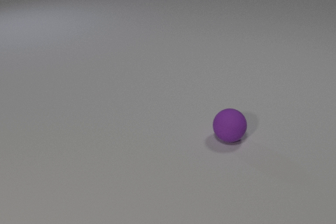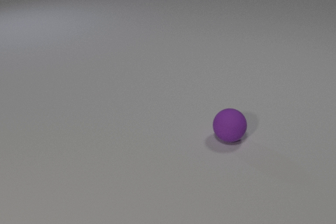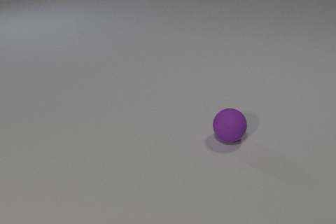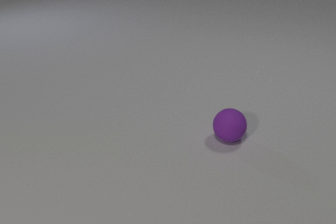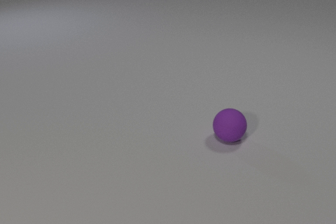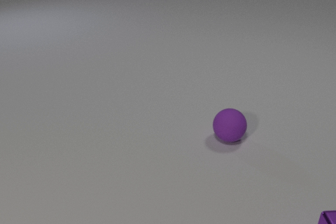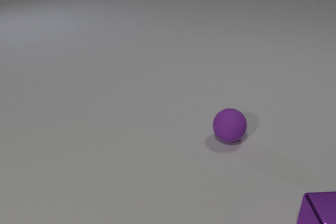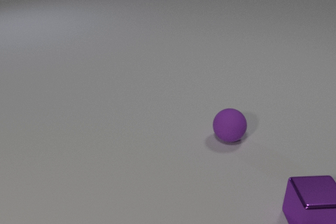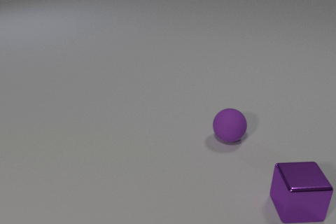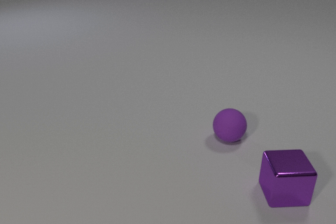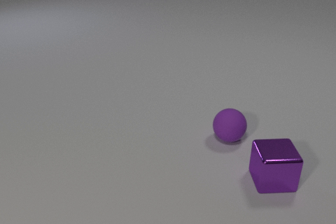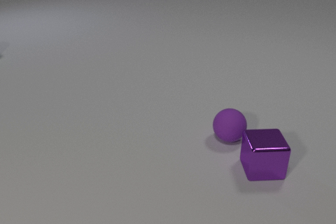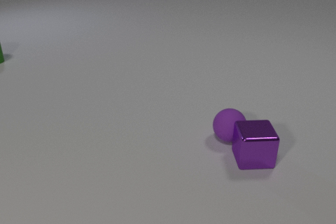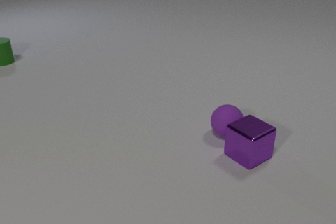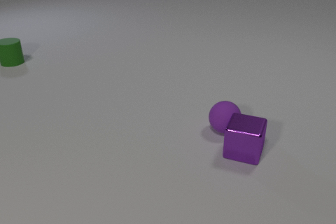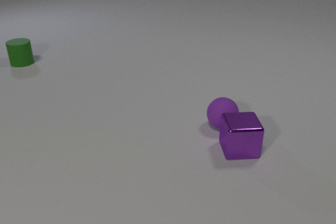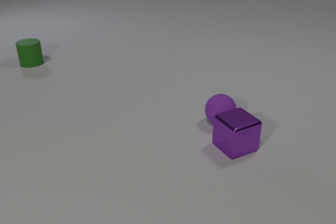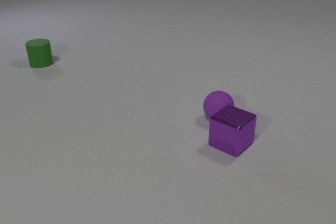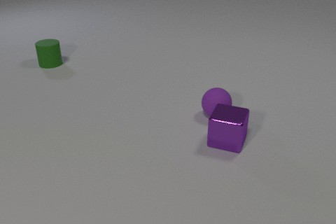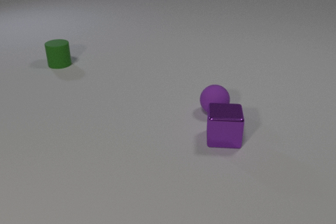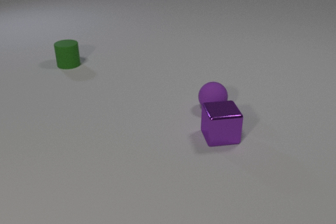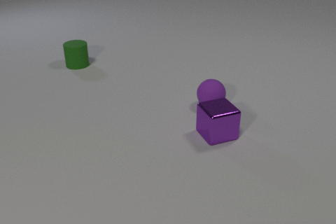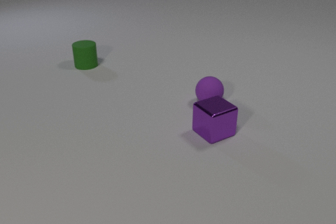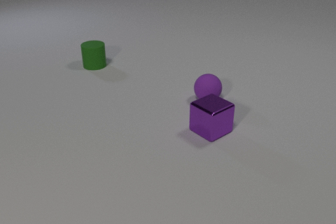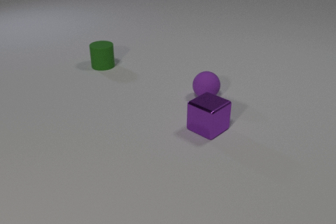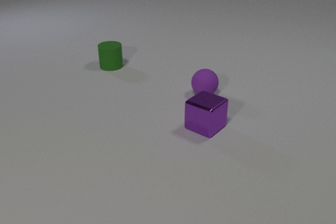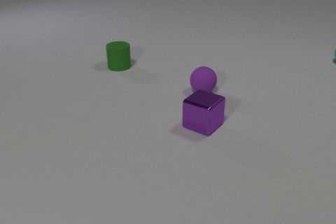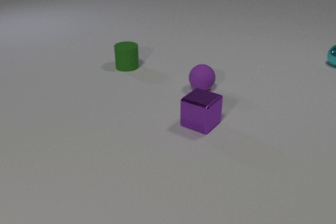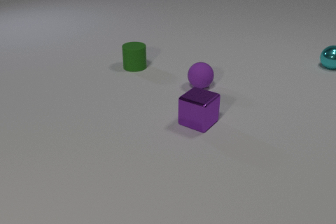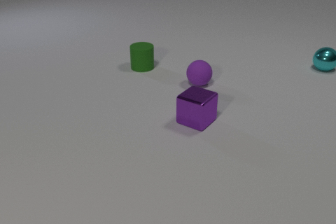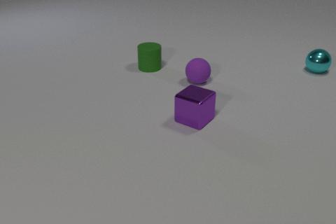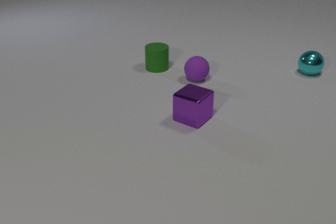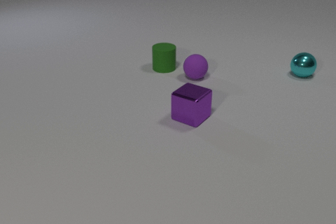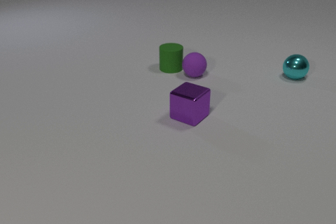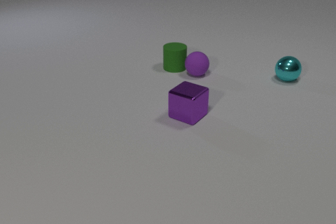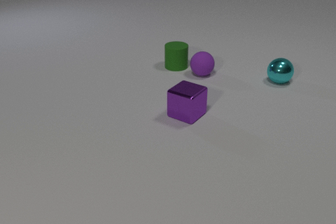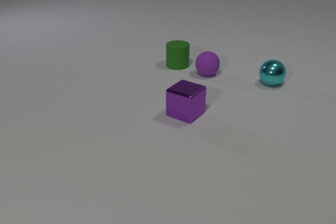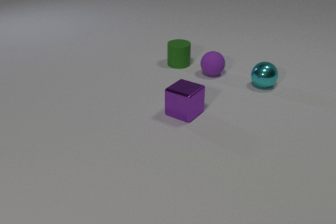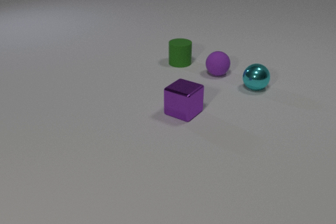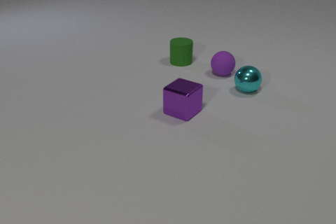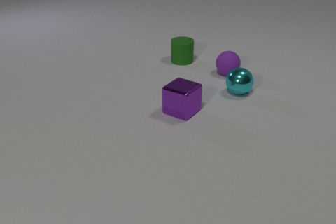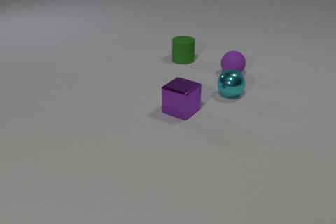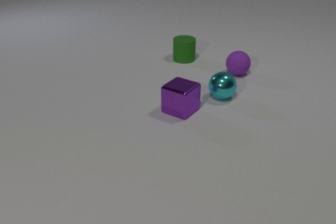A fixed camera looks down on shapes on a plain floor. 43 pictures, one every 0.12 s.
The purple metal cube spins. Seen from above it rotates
counterclockwise.
The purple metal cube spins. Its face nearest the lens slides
to the right.
0.00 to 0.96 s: The purple metal cube comes in at the bottom edge, slides away from the camera and to the left.
0.96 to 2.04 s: The purple metal cube slides away from the camera and to the left, spins so that its near face slides to the right, counterclockwise seen from above. The purple rubber sphere rolls away from the camera. The green rubber cylinder comes in at the left edge, slides to the right and toward the camera. The purple metal cube and the purple rubber sphere collide.
2.04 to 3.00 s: The purple metal cube slides away from the camera and to the left, spins counterclockwise seen from above by about 90 degrees, its near face sliding to the right. The purple rubber sphere rolls away from the camera. The green rubber cylinder slides to the right.
3.00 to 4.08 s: The purple metal cube slides away from the camera and to the left. The purple rubber sphere rolls away from the camera. The cyan metal sphere comes in at the right edge, rolls toward the camera and to the left. The green rubber cylinder slides to the right. The purple rubber sphere and the green rubber cylinder collide.
4.08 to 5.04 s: The purple metal cube slides away from the camera and to the left. The purple rubber sphere rolls to the right. The cyan metal sphere rolls to the left and toward the camera. The green rubber cylinder slides away from the camera and to the right.
What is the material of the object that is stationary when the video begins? rubber.
What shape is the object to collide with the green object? sphere.
How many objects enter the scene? 3.
